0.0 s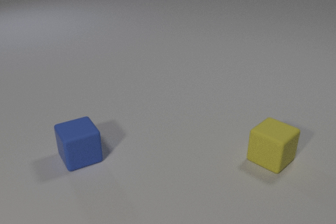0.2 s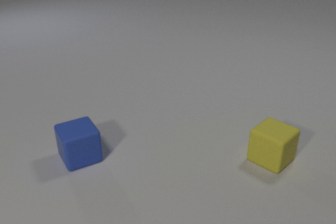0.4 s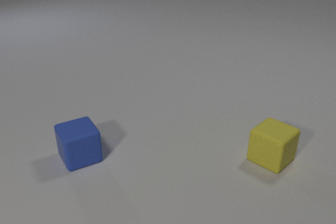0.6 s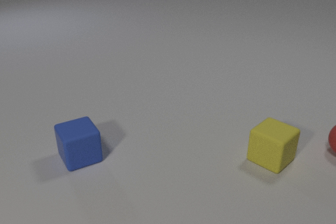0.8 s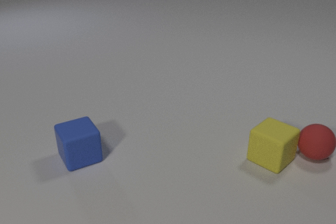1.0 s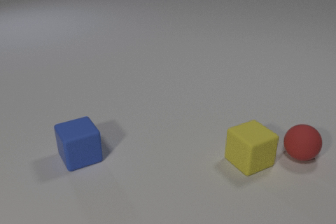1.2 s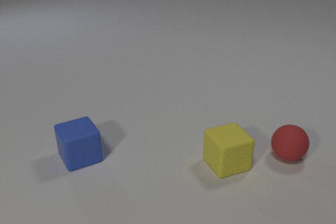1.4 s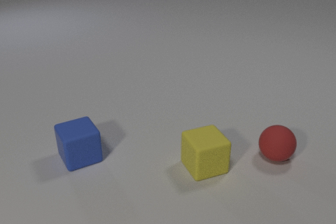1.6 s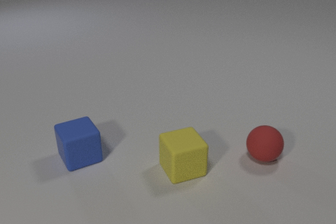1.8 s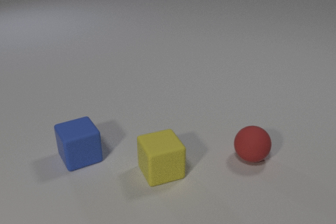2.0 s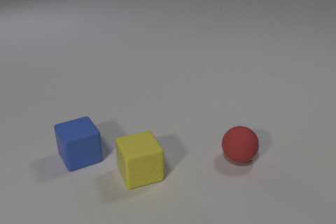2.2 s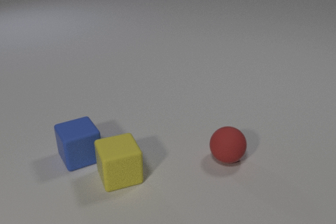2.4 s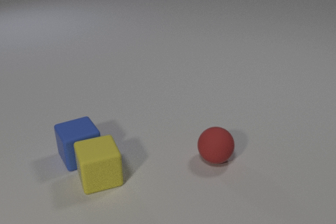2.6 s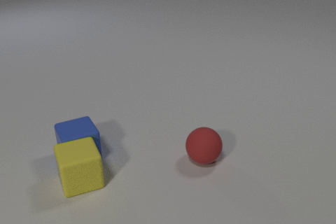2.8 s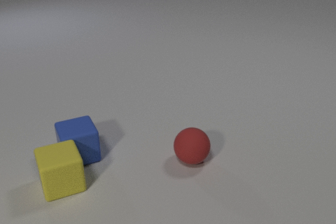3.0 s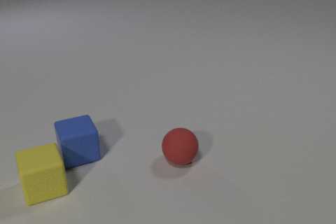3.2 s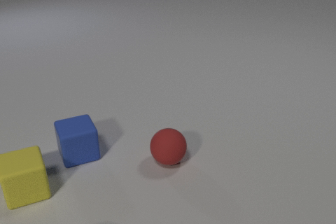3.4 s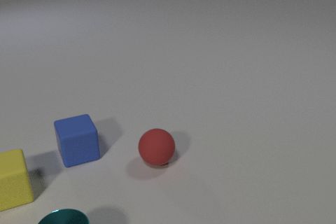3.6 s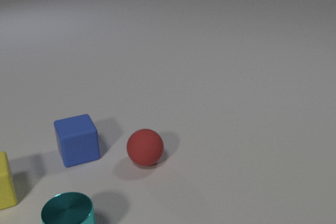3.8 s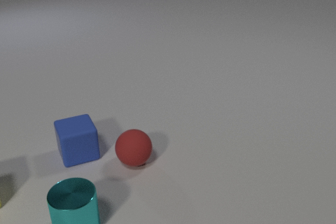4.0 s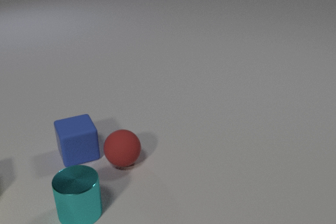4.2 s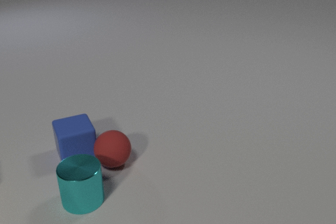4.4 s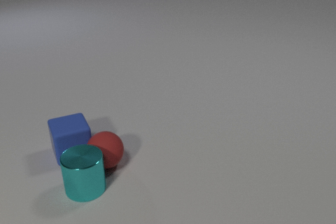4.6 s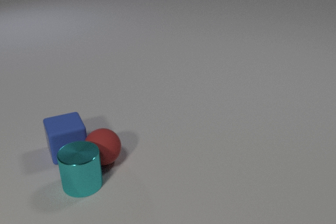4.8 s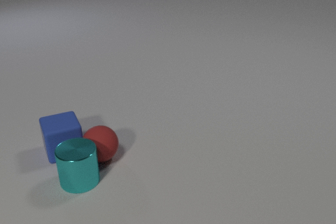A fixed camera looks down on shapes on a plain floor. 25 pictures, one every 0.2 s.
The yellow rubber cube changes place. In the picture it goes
to the left.
The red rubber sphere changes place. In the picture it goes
to the left.
0.0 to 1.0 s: The red rubber sphere comes in at the right edge, rolls to the left and toward the camera. The yellow rubber cube slides to the left and toward the camera. The red rubber sphere and the yellow rubber cube collide.
1.0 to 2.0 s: The red rubber sphere rolls to the left. The yellow rubber cube slides to the left.
2.0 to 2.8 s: The red rubber sphere rolls to the left. The yellow rubber cube slides to the left. The yellow rubber cube and the blue rubber cube collide.
2.8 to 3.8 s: The red rubber sphere rolls to the left. The yellow rubber cube slides to the left. The cyan metal cylinder comes in at the bottom edge, slides away from the camera.
3.8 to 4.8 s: The red rubber sphere rolls to the left. The blue rubber cube slides to the left and away from the camera. The cyan metal cylinder slides away from the camera. The red rubber sphere and the blue rubber cube collide. The red rubber sphere and the cyan metal cylinder collide.
How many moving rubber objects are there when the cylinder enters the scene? 3.
What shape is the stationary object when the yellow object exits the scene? cube.
What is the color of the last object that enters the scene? cyan.
